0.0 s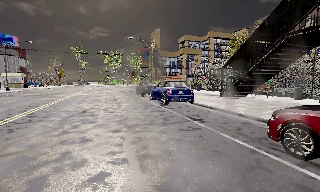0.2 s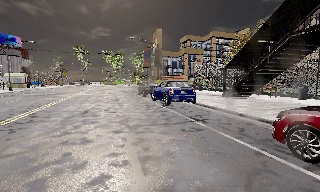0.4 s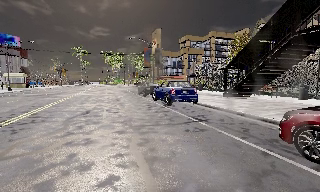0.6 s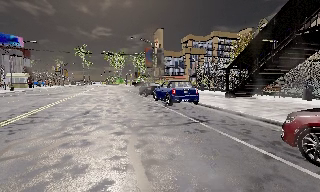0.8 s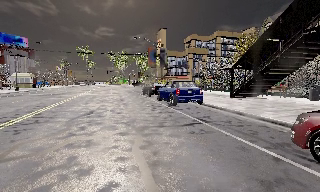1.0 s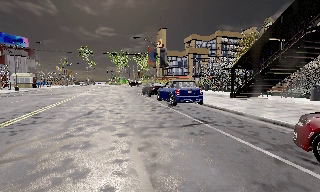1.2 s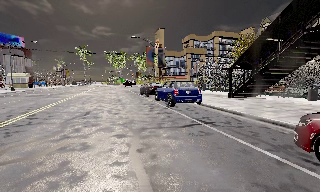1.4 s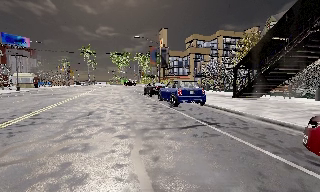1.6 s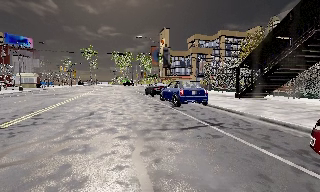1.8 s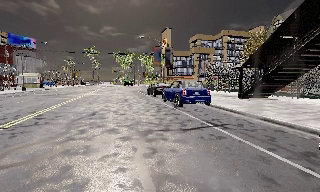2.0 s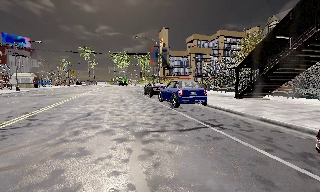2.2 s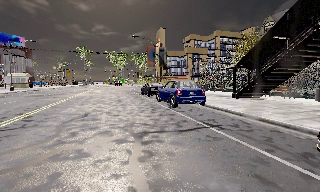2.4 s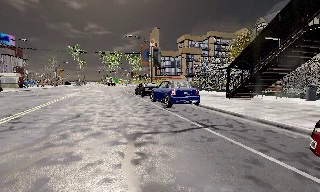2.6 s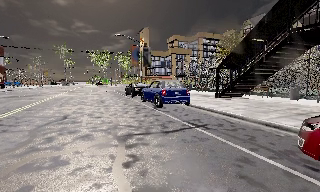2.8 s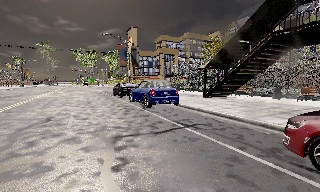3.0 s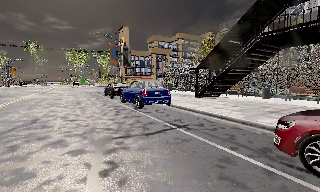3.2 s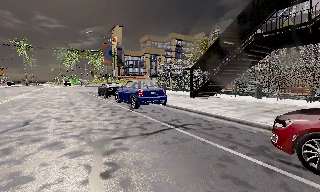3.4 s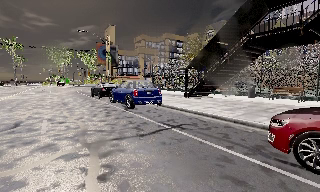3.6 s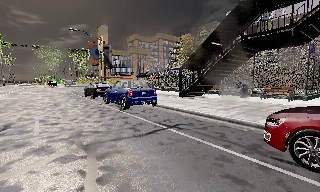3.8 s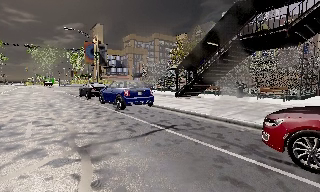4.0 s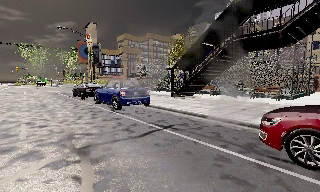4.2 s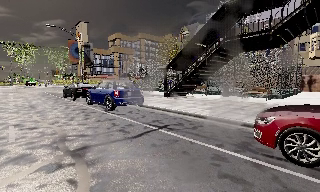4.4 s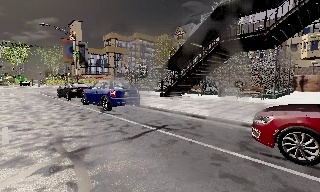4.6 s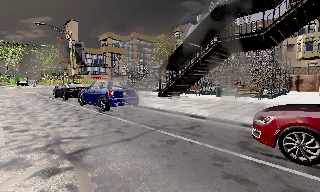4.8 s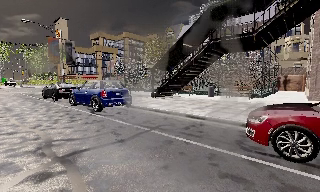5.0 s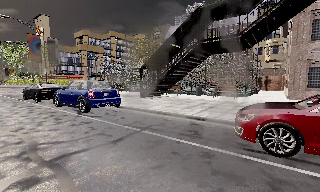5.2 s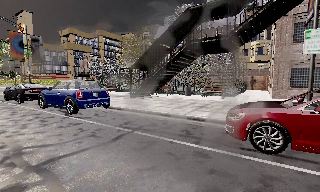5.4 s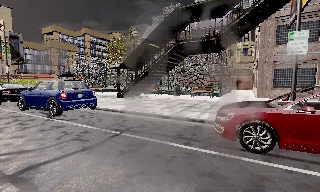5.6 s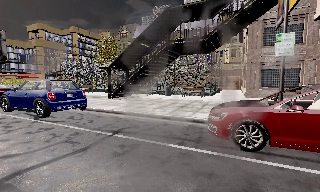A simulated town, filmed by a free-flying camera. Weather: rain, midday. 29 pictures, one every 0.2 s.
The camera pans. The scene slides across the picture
to the left.
The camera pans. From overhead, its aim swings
clockwise.
0.0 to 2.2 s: The camera travels forward, about 1 m, so what stands in front looms larger.
2.2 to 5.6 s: The camera pans to its right, which is clockwise from overhead, by about 45 degrees. It travels to its left and forward, about 1.5 m.
The film runs forward here.
